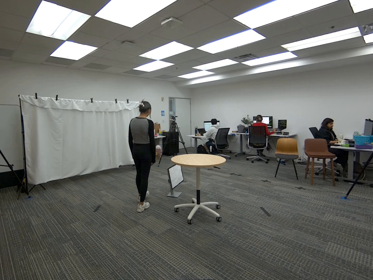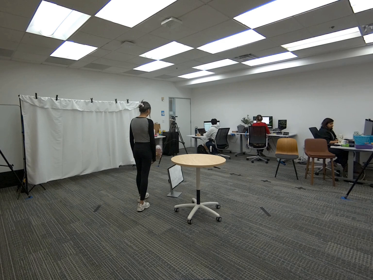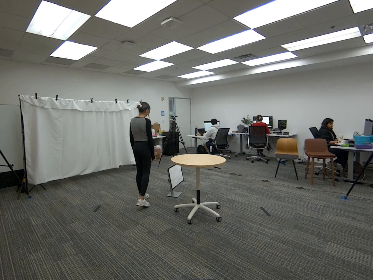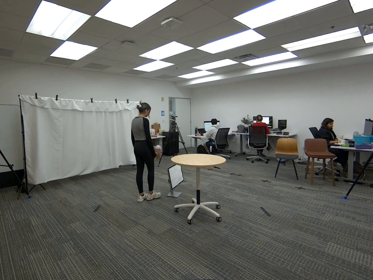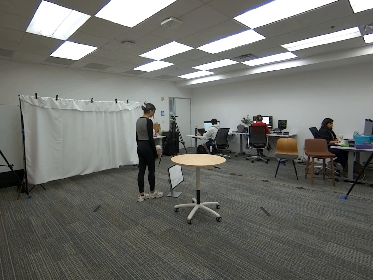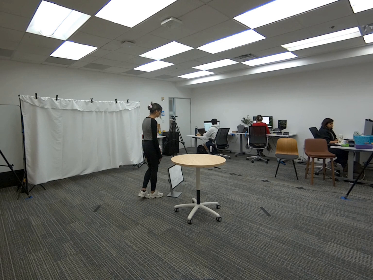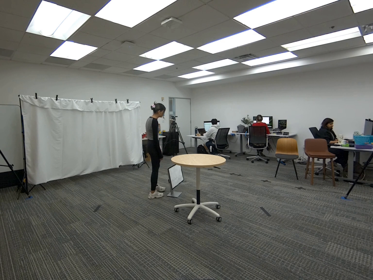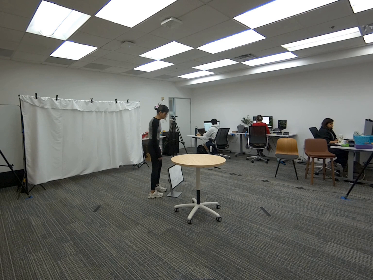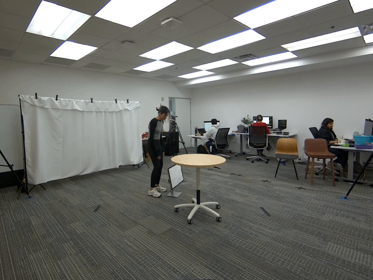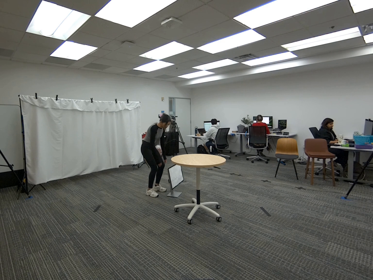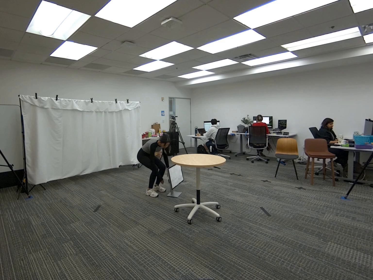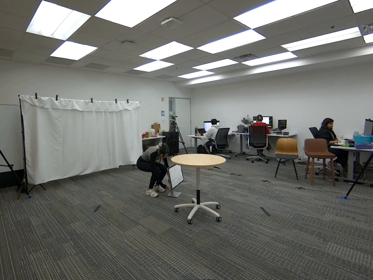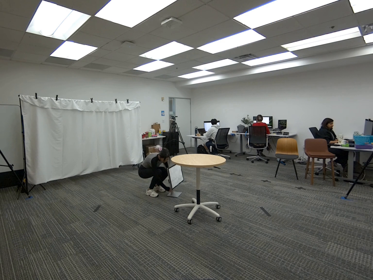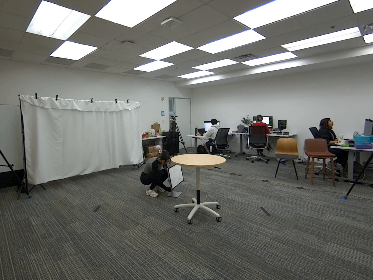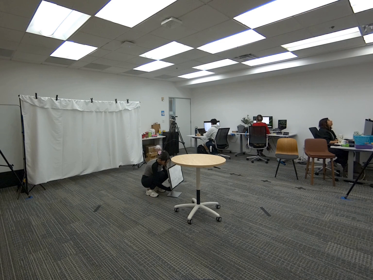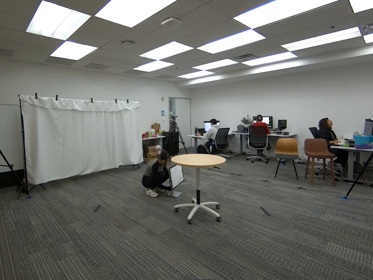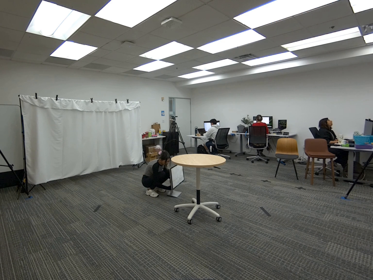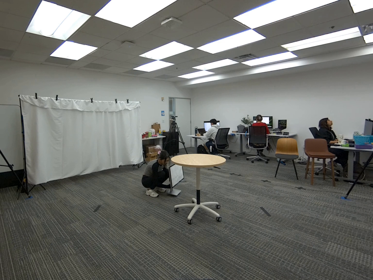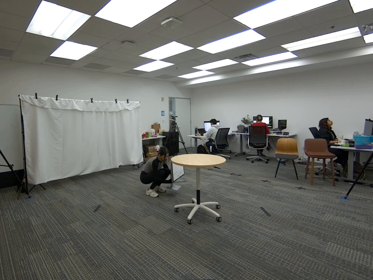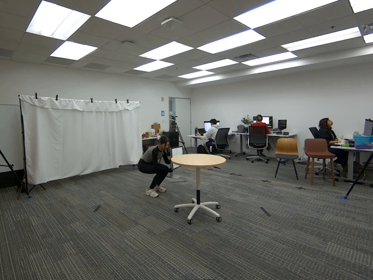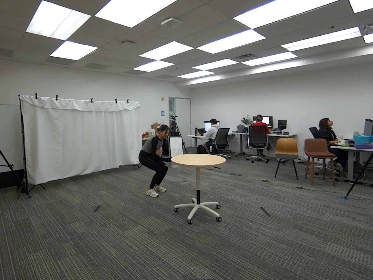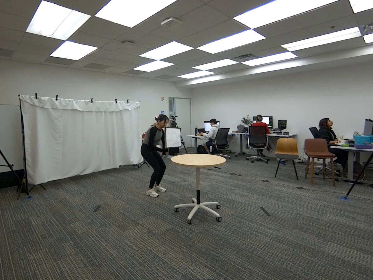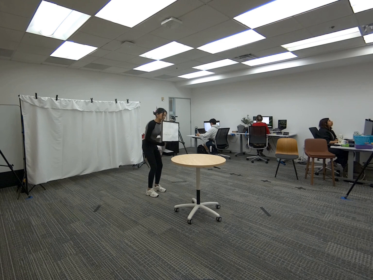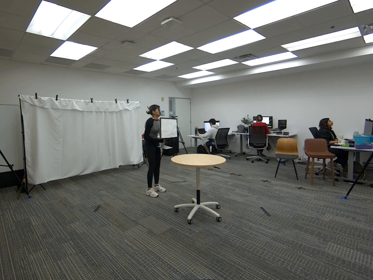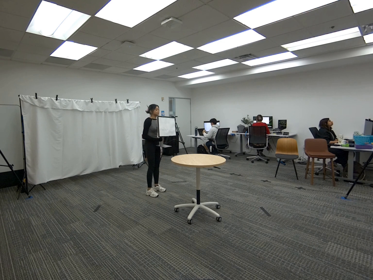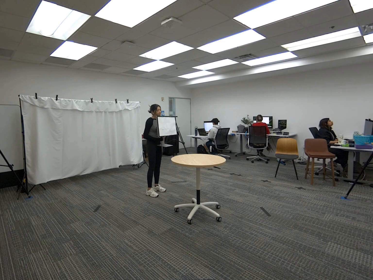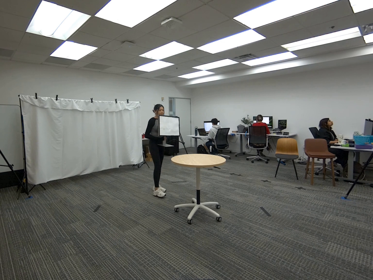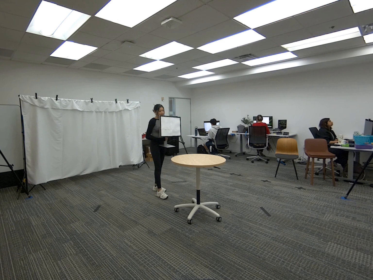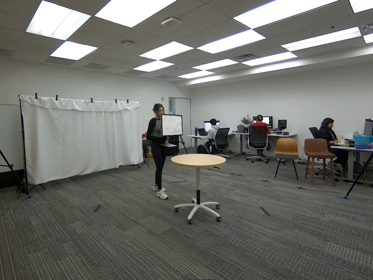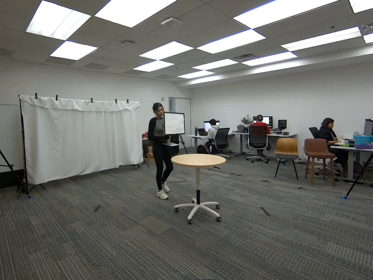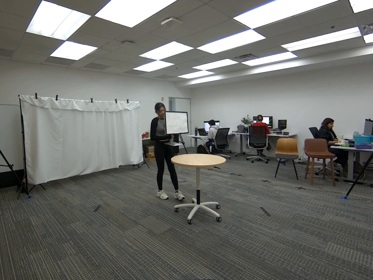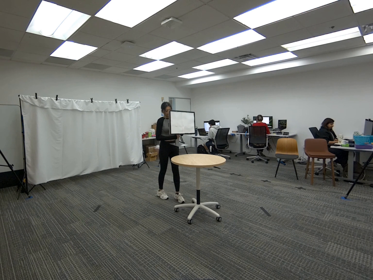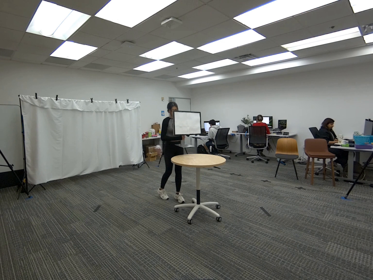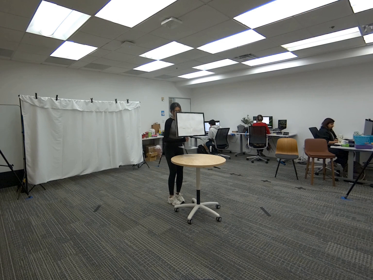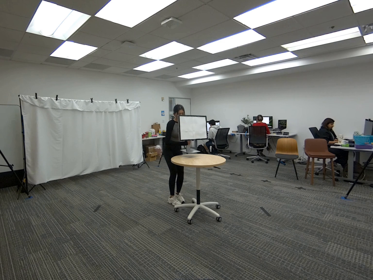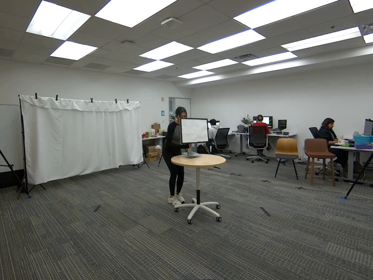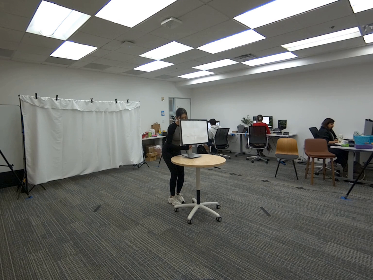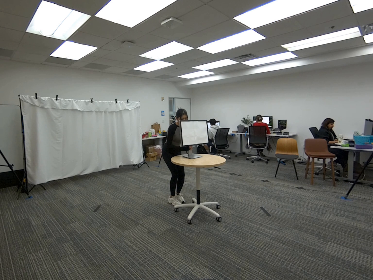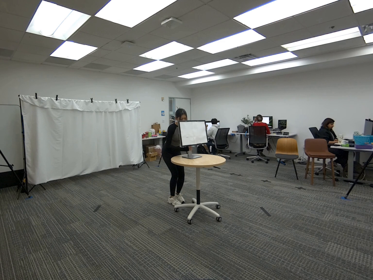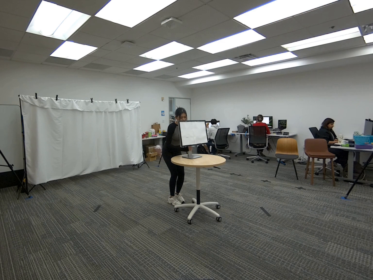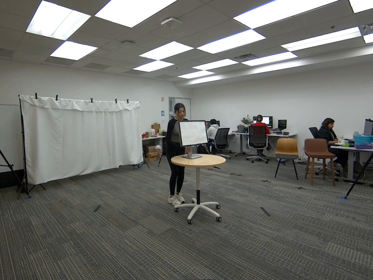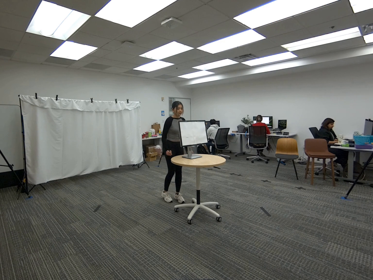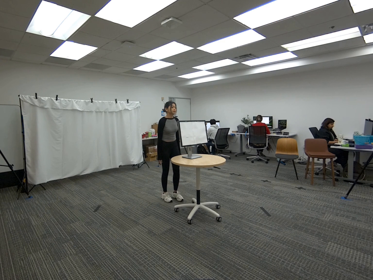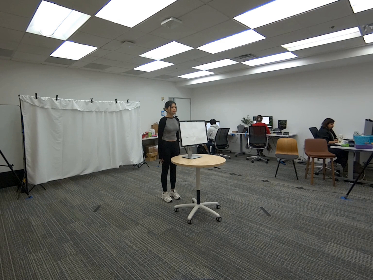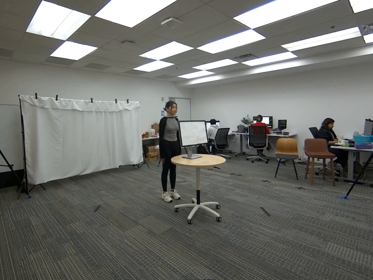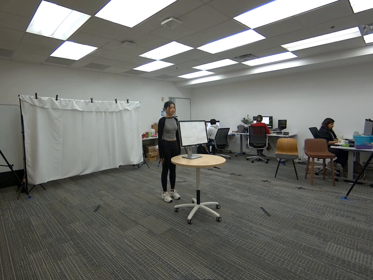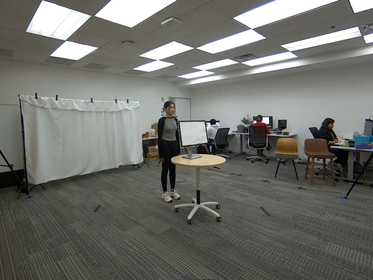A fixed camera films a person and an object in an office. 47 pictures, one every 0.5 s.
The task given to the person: Walk over to the monitor on the ground and pick up the monitor from the base and place on the round table.
